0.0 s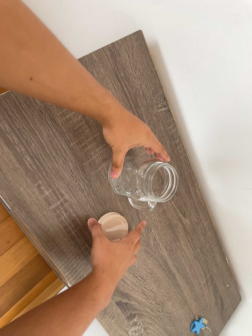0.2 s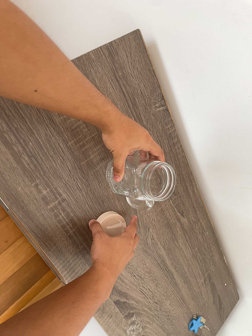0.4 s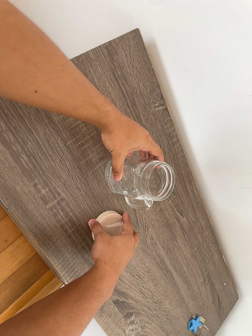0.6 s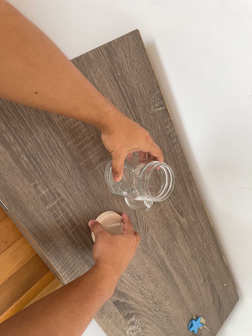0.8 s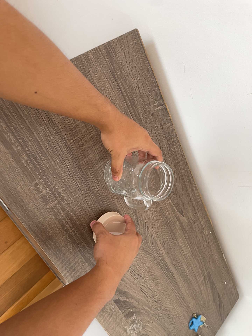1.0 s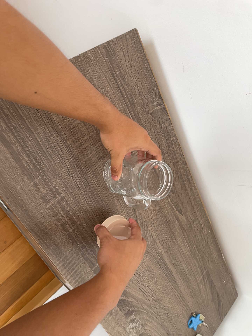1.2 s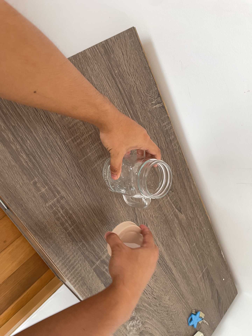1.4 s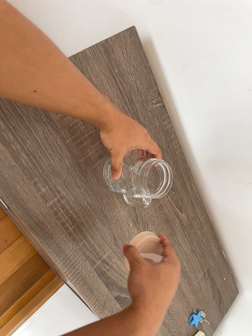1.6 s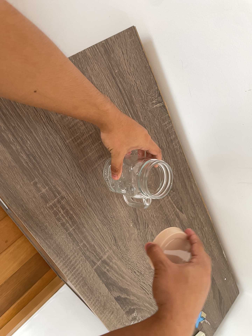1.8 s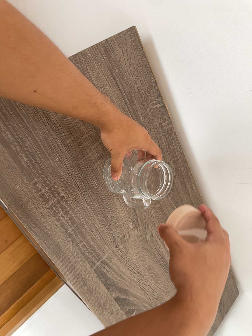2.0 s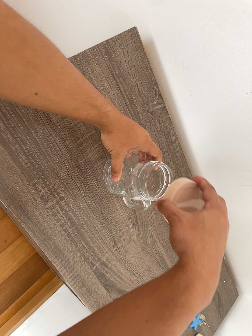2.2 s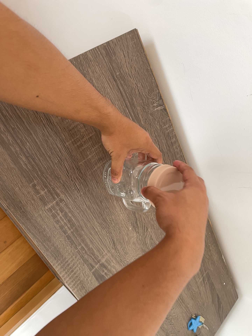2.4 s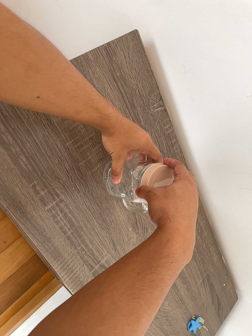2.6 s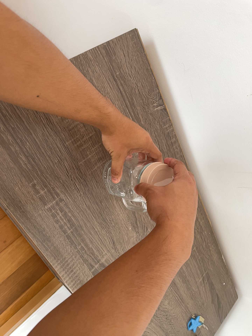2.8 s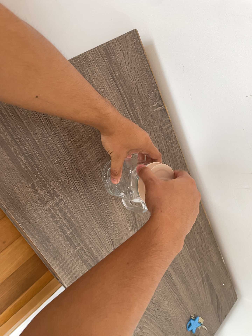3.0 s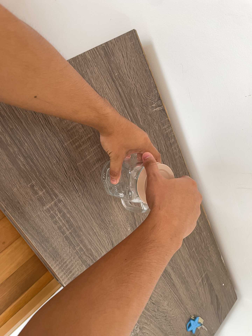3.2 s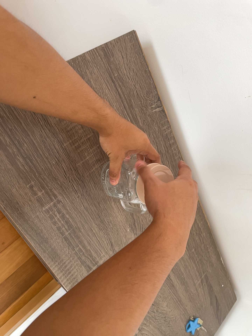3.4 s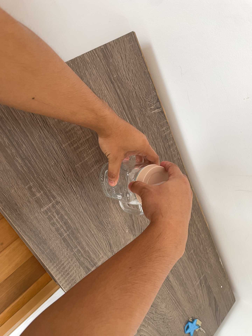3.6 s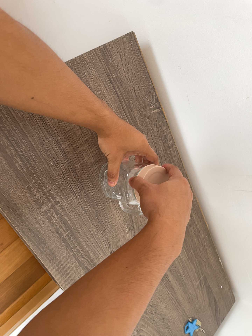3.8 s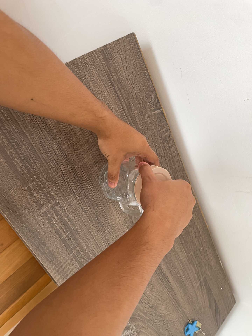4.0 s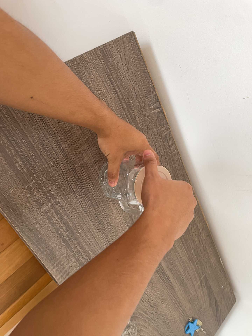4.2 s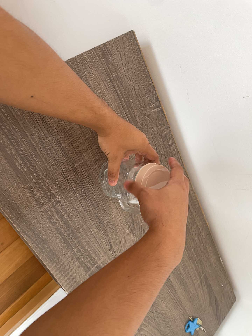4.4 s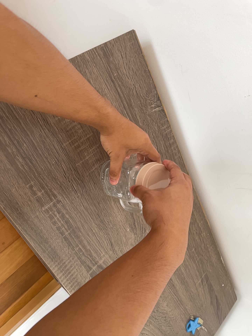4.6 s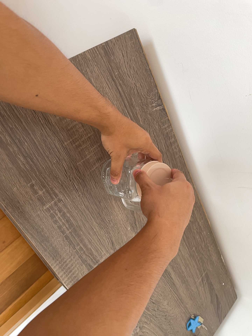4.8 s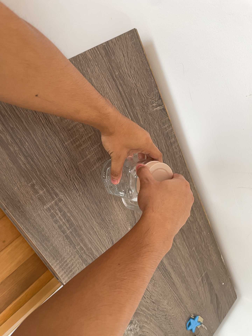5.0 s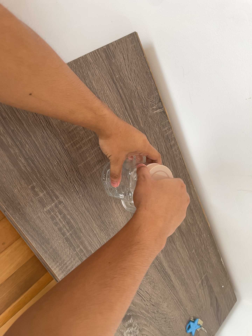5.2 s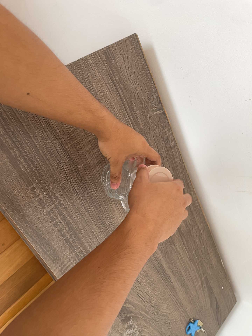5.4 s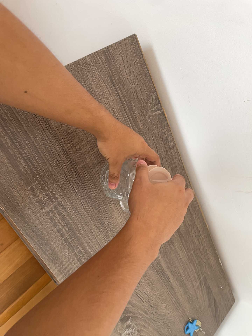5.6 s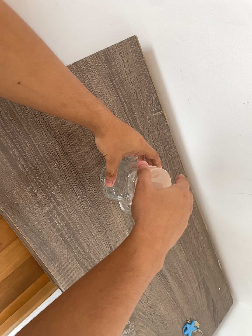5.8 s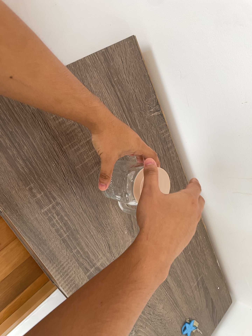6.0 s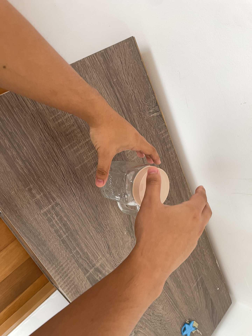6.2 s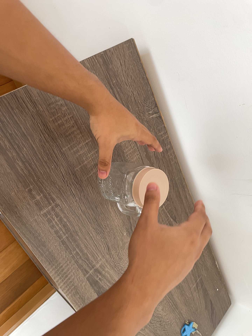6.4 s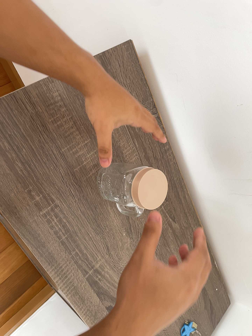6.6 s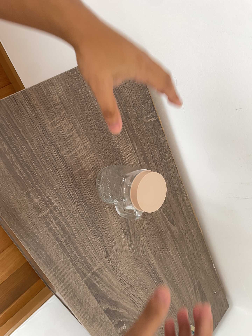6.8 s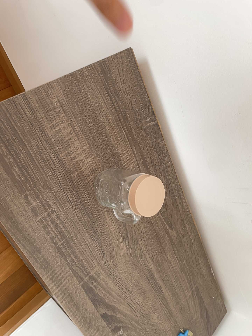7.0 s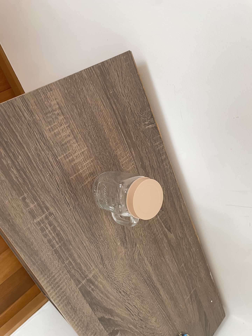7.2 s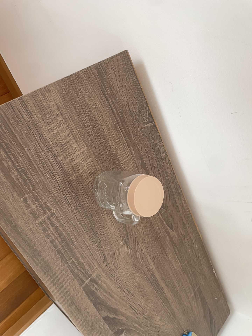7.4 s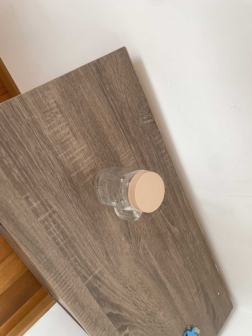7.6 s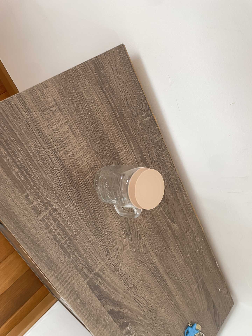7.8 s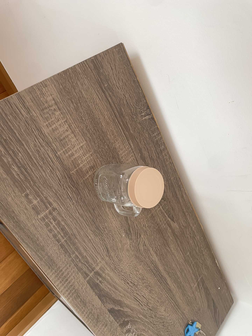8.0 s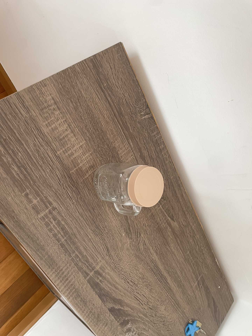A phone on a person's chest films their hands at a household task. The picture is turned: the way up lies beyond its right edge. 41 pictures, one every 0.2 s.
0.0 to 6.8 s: The camera shifts only a little, or ends up much as it began.
6.8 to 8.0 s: The camera shifts only a little, or ends up much as it began.
The film runs backward here.
